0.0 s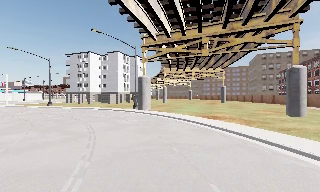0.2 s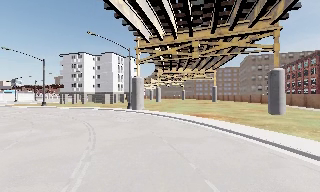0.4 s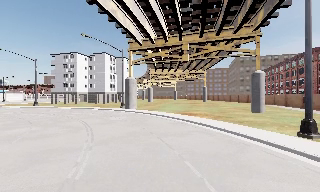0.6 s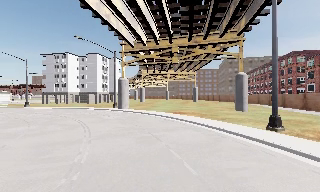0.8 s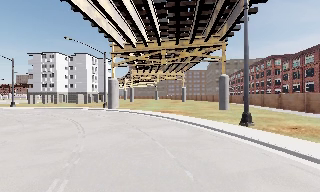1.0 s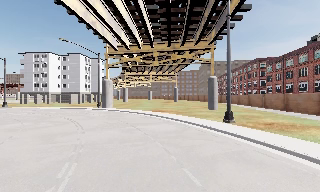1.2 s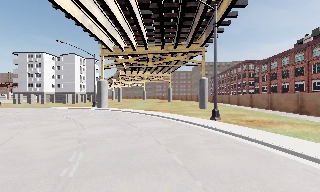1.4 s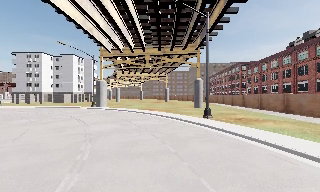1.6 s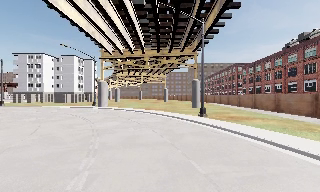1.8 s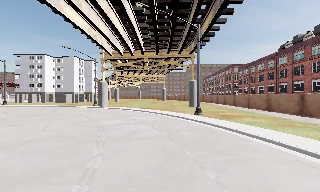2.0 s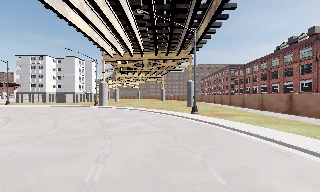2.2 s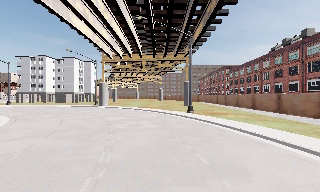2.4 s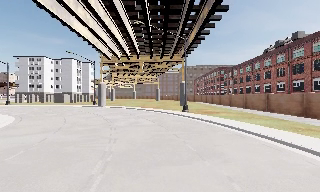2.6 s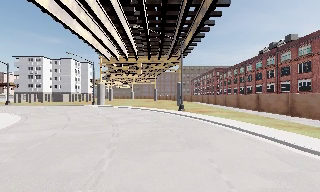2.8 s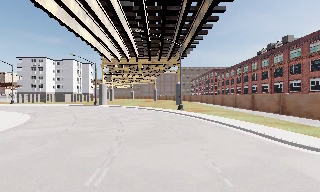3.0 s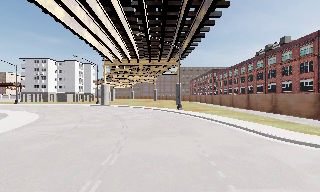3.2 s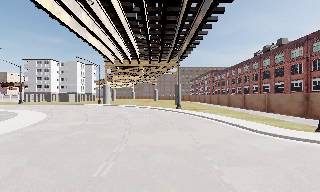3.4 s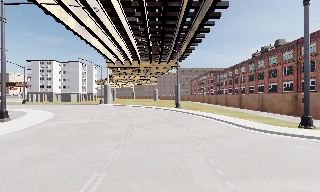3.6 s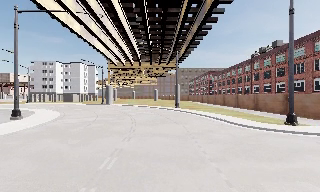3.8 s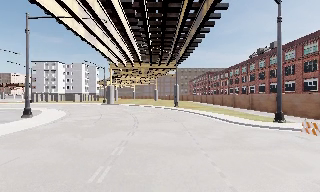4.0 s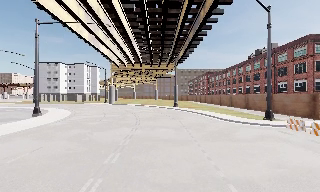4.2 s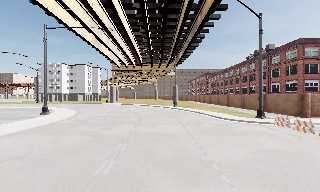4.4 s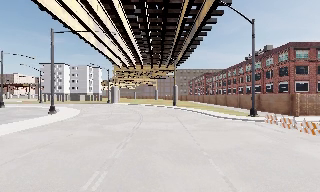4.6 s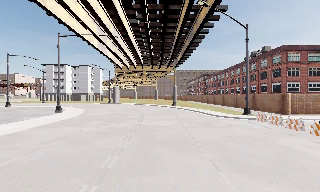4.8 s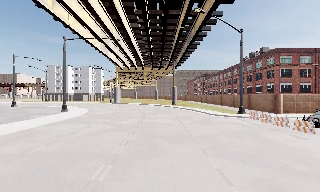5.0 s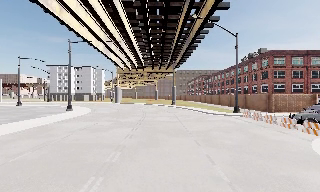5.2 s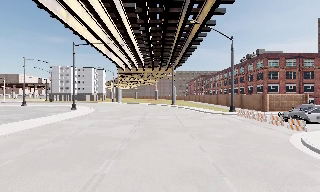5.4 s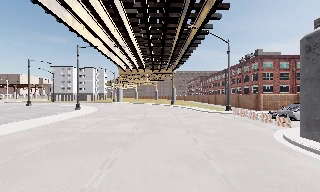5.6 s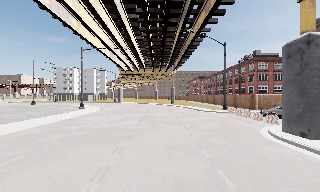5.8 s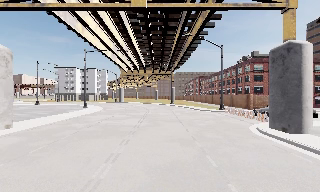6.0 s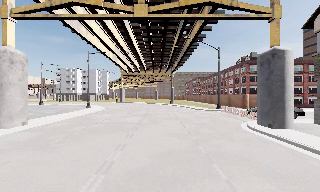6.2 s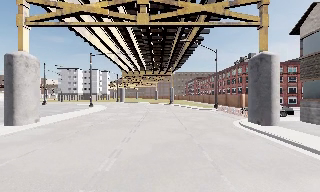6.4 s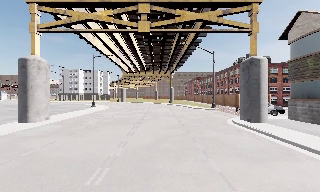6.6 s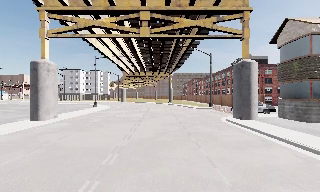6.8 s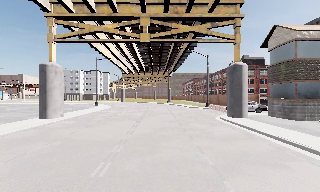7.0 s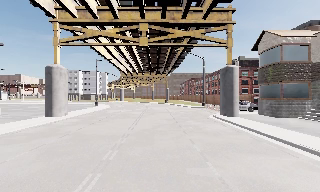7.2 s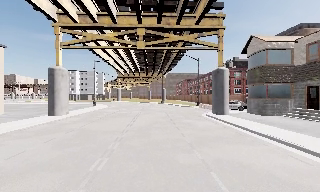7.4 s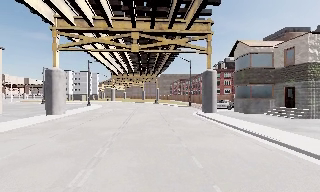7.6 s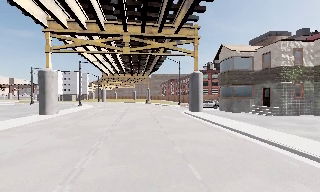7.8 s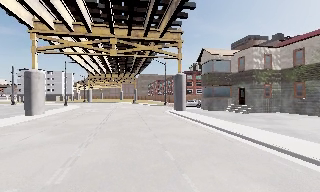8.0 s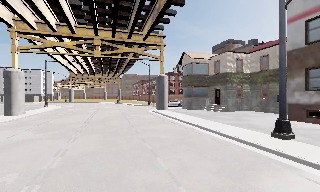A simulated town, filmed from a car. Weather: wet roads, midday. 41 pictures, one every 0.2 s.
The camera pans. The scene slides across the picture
to the left.
The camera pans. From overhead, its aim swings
clockwise.
0.0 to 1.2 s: The camera pans to its right, which is clockwise from overhead, by about 15 degrees. It travels backward, about 7 m, so what stands in front gets smaller.
1.2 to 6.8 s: The camera travels backward, about 35 m, so what stands in front gets smaller.
6.8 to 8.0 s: The scene slides to the left, as the camera pans about 15 degrees to its right. It travels backward, about 7 m, so what stands in front gets smaller.
The film runs backward here.
